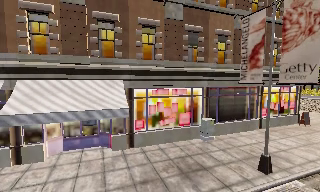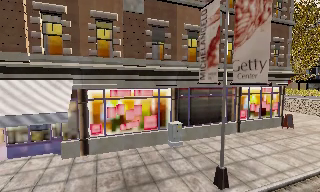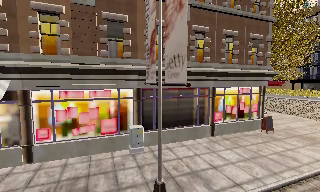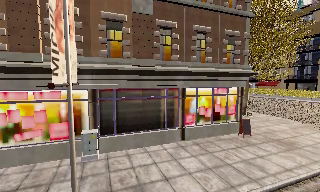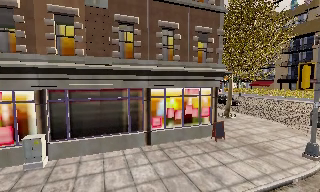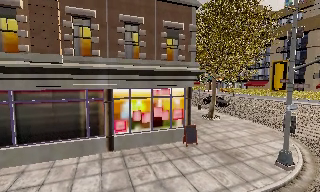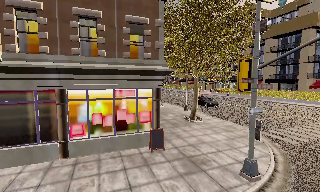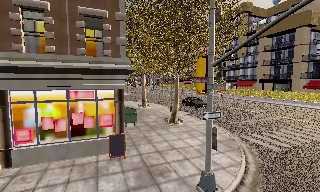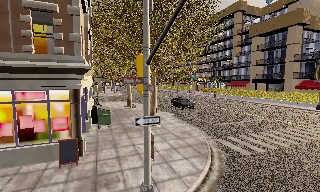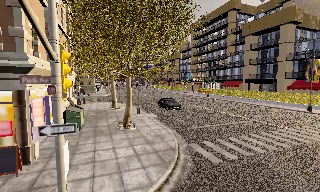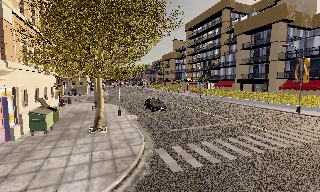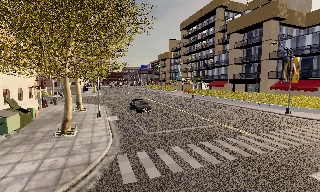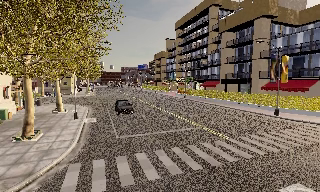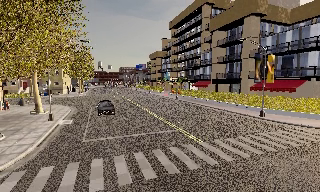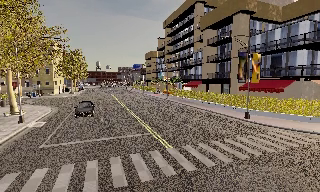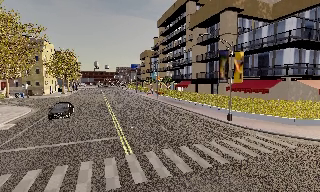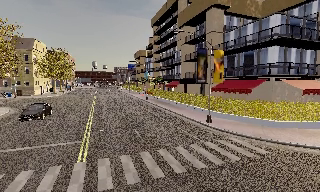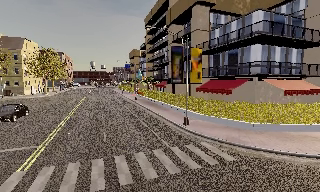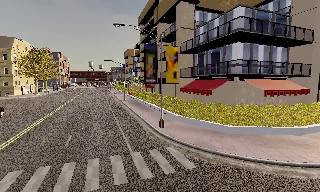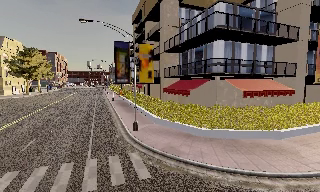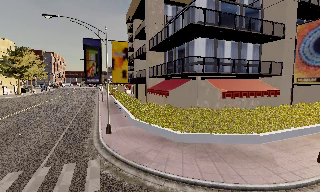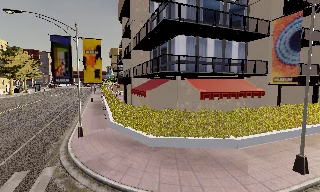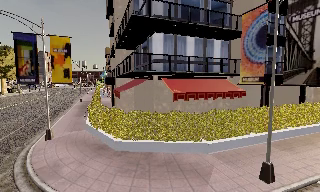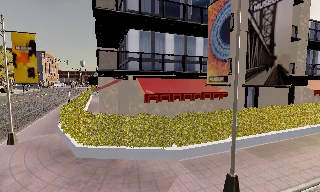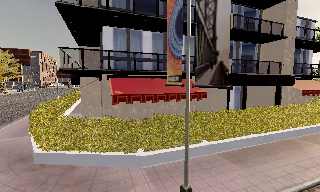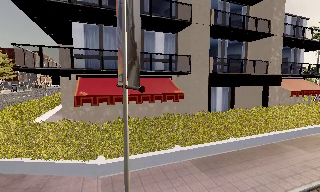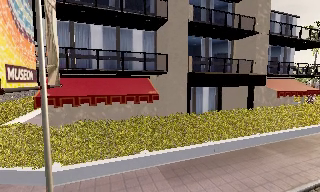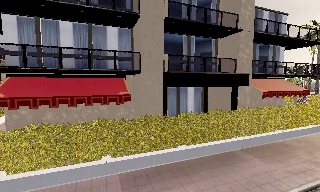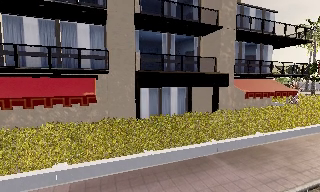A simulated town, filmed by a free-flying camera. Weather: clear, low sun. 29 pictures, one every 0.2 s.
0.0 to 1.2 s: The camera travels to its right, about 13 m, so close, fixed things drift to the left.
1.2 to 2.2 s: The camera travels to its right and forward, about 10 m, so close, fixed things drift to the left.
2.2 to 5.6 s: The camera travels to its right, about 35 m, so close, fixed things drift to the left.
The film runs backward here.
